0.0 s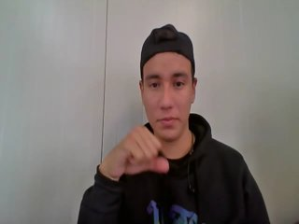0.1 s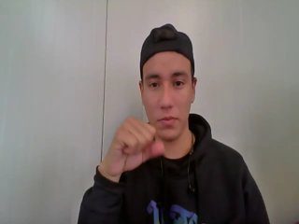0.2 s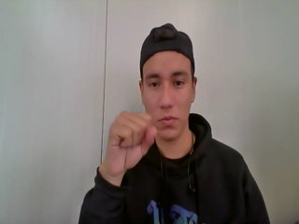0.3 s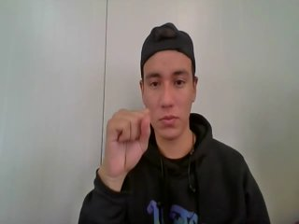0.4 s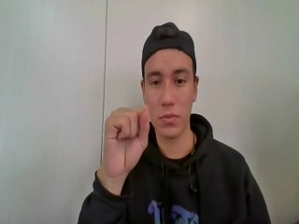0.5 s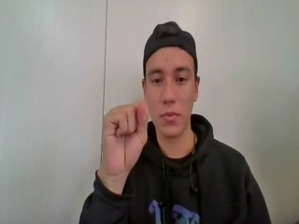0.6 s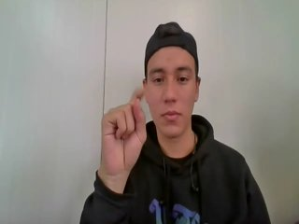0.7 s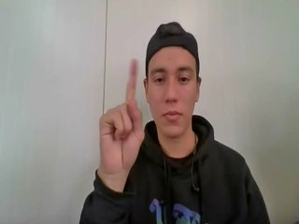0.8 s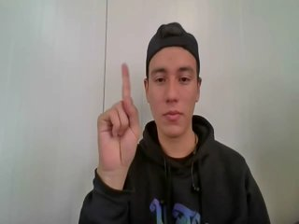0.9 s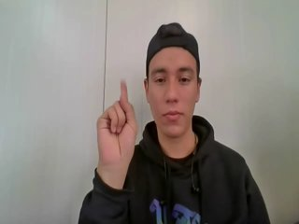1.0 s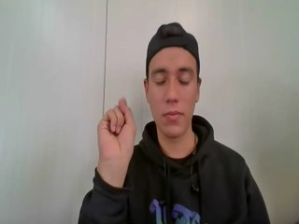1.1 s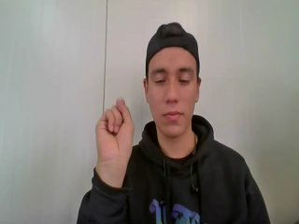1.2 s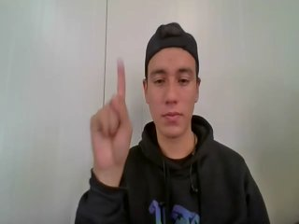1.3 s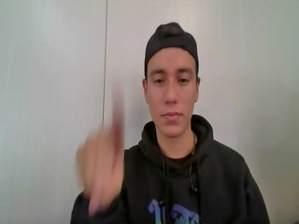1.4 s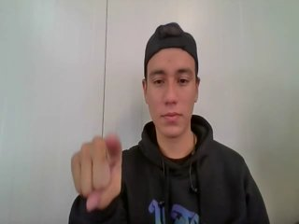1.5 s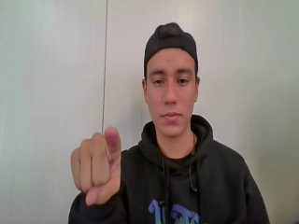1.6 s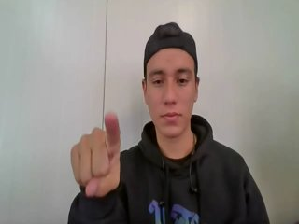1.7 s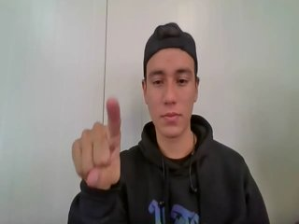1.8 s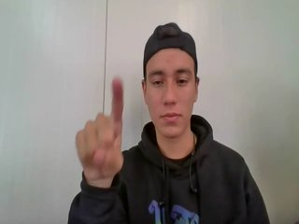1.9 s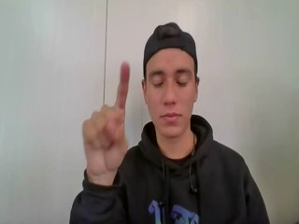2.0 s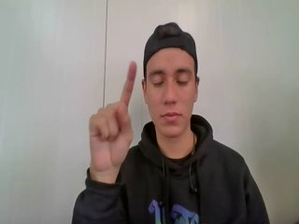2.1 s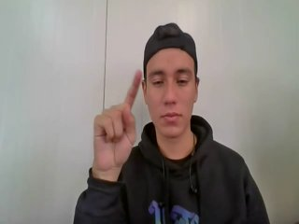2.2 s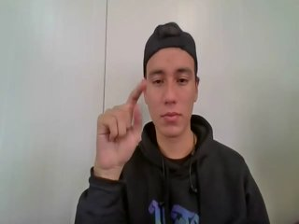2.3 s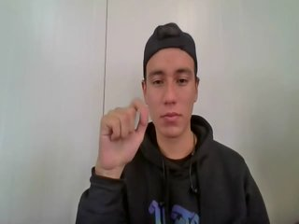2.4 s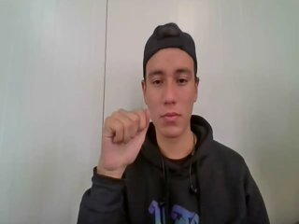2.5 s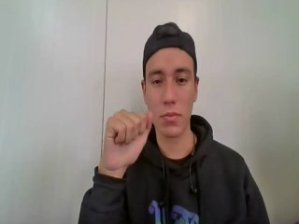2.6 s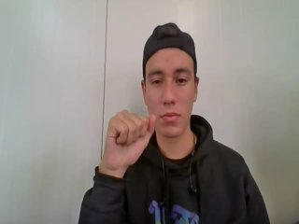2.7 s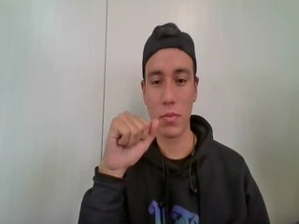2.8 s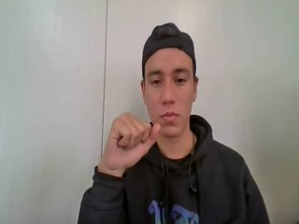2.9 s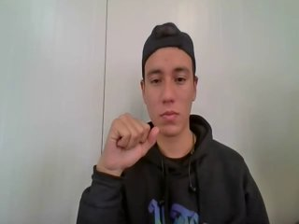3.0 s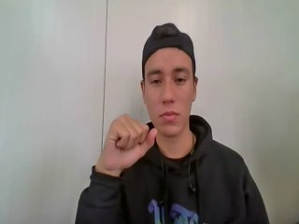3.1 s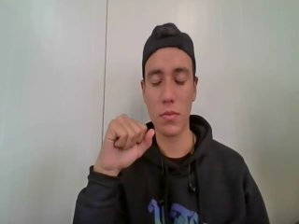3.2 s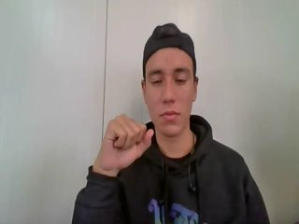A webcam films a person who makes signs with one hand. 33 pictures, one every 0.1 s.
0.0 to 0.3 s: Non-gesture.
0.4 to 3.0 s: Click with one finger.
